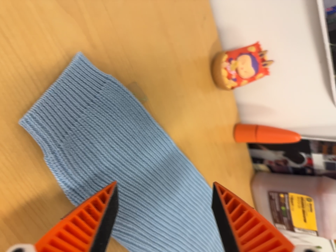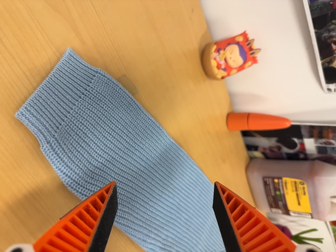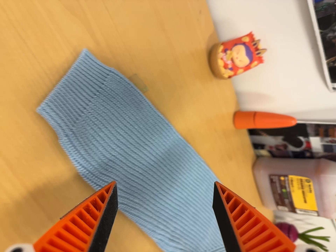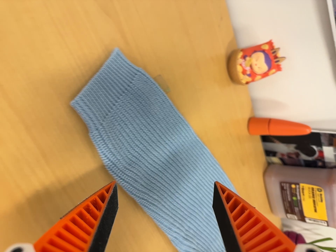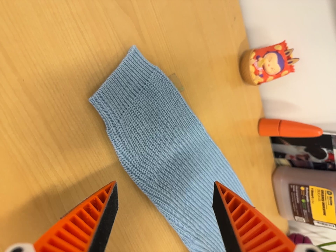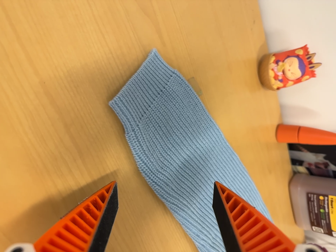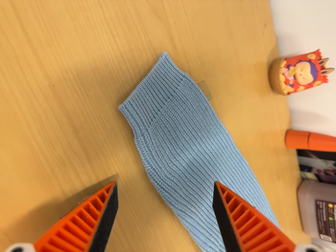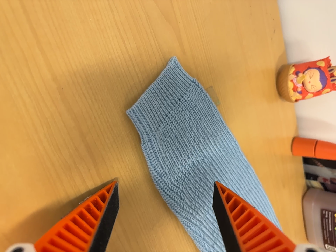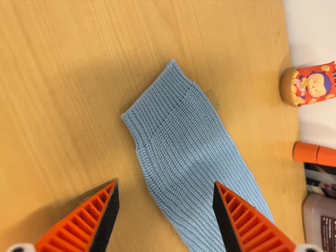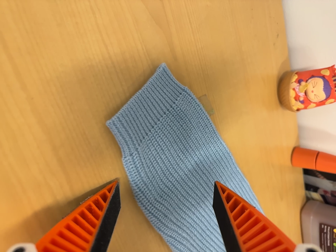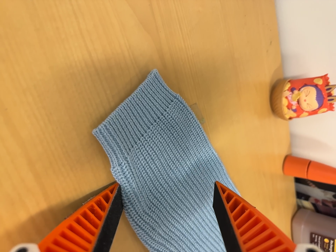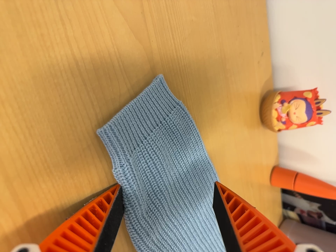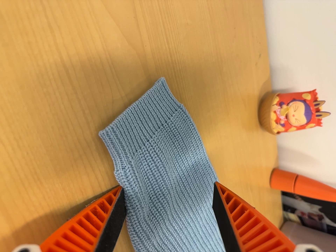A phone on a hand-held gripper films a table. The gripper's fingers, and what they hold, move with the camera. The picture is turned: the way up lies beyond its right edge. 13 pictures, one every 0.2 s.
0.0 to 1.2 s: The camera shifts only a little, or ends up much as it began.
1.2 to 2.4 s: The camera travels forward and toward the top of its view, about 7 cm, so what stands in front looms larger.
The film runs forward here.
